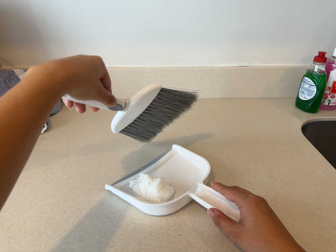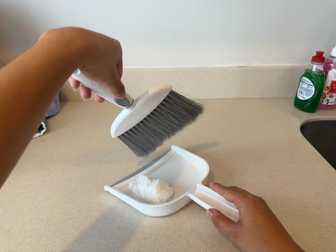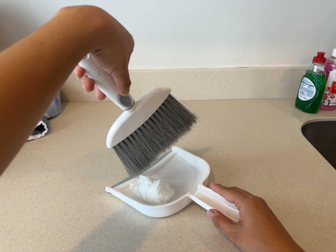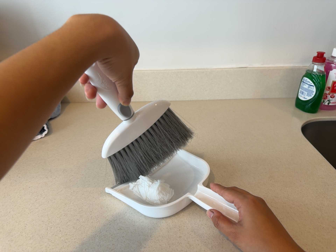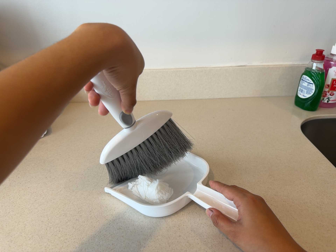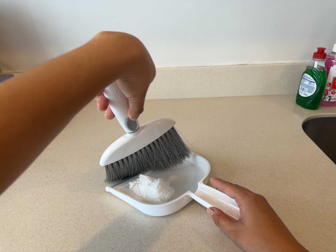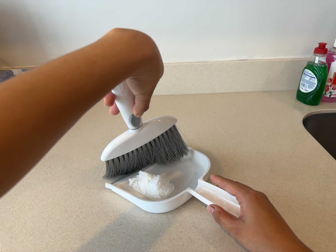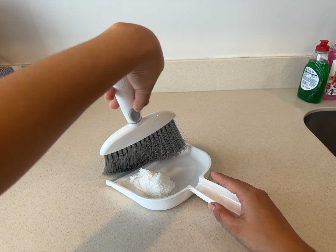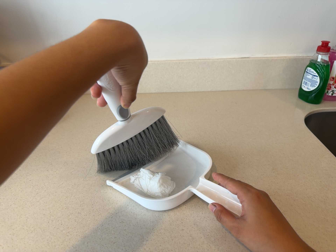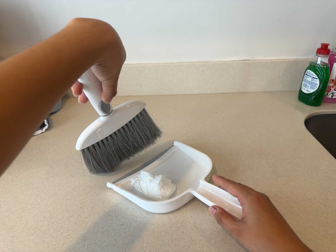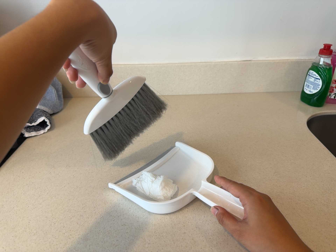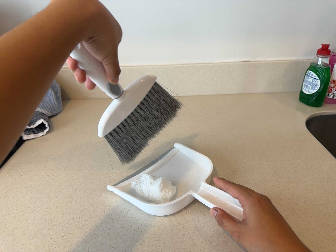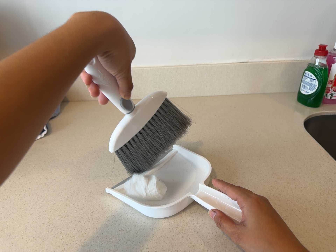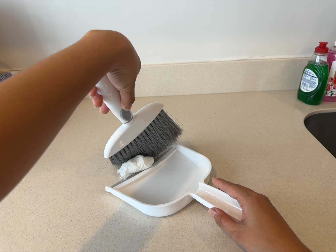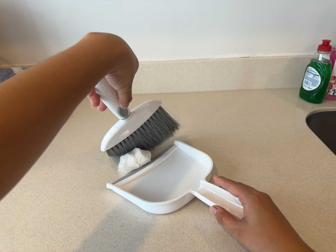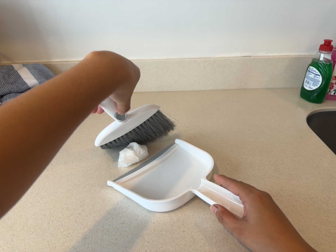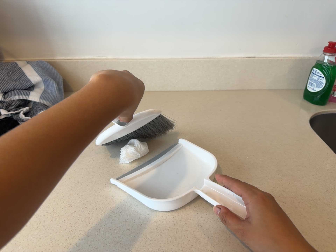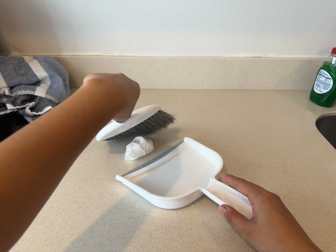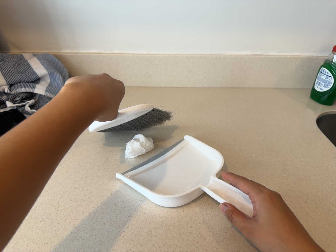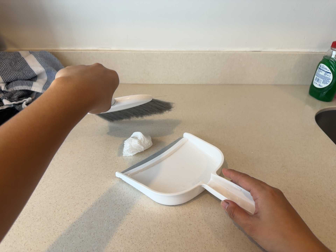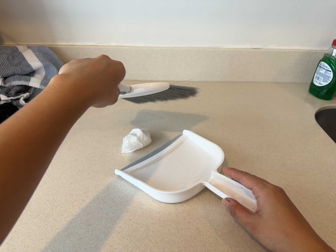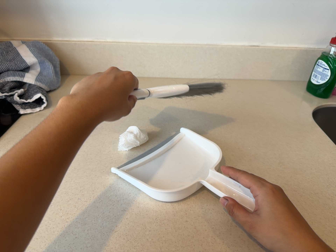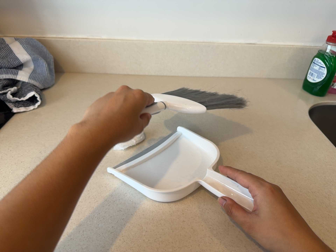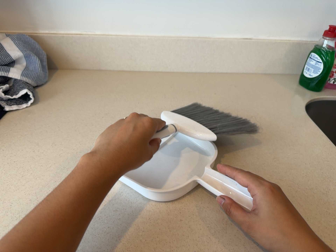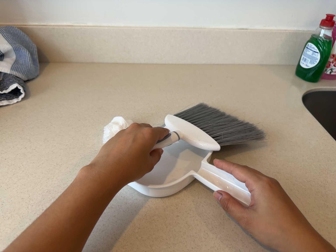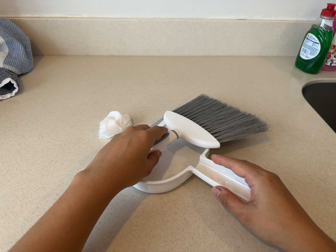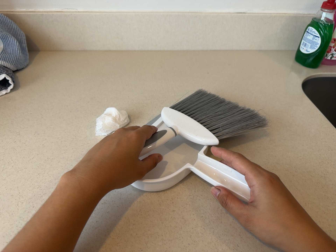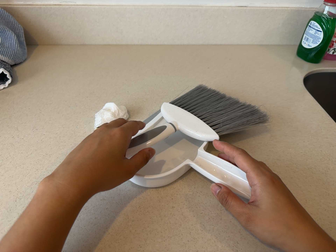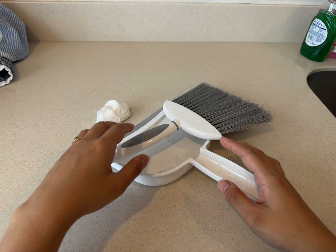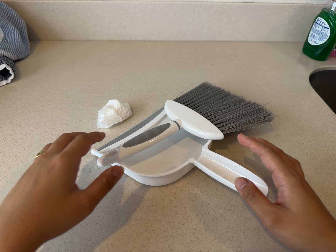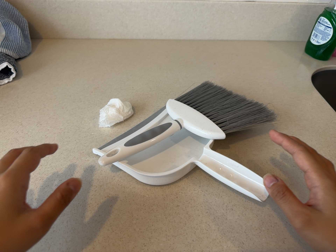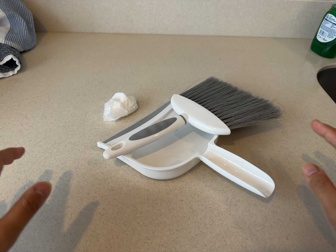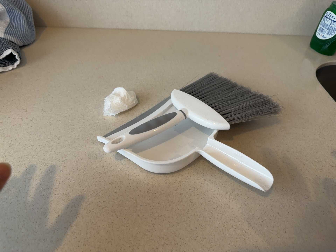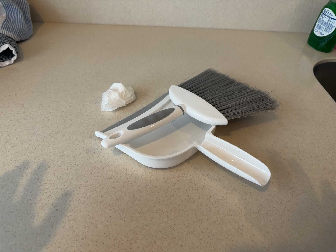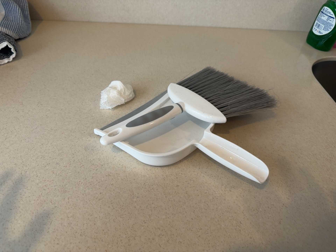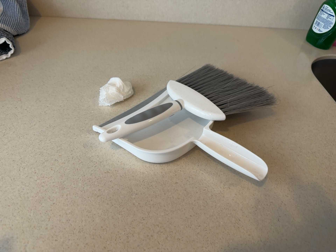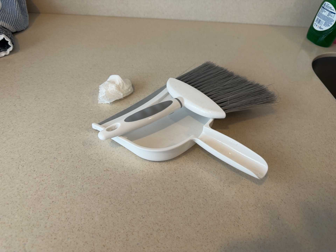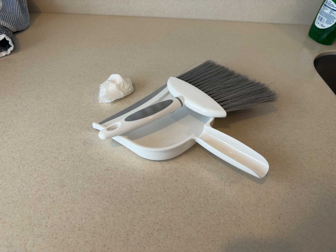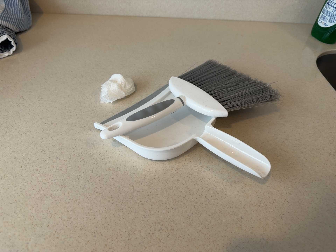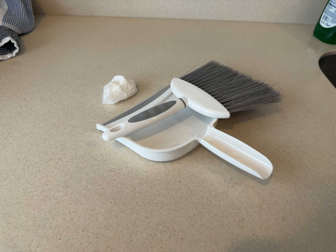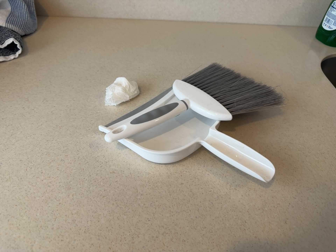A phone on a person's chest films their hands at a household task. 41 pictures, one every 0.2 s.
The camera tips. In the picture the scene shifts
upward.
0.0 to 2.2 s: The camera shifts only a little, or ends up much as it began.
2.2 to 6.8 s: The camera travels forward, about 7 cm, so what stands in front looms larger. Its aim tips toward the bottom of its view by about 15 degrees, and the scene shifts upward.
6.8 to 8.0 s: The camera keeps its place and its aim.
The film runs backward here.
